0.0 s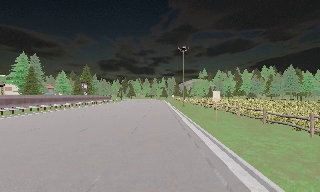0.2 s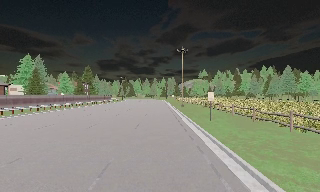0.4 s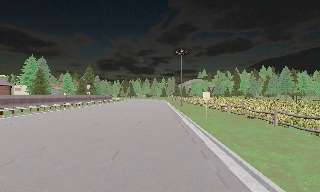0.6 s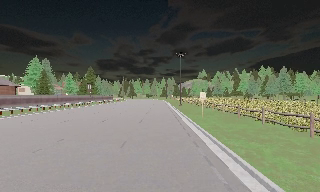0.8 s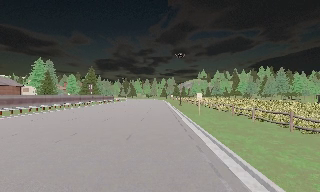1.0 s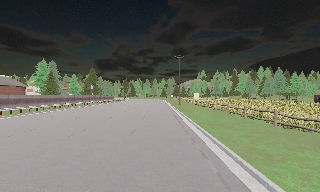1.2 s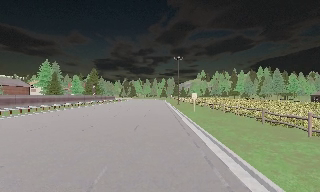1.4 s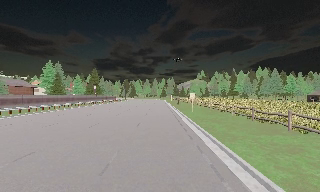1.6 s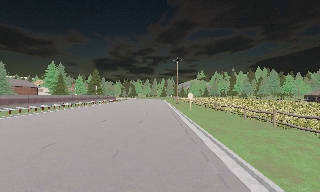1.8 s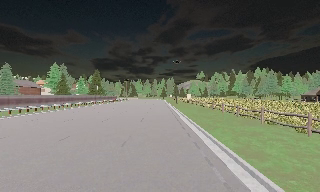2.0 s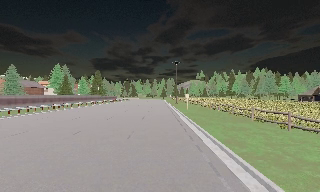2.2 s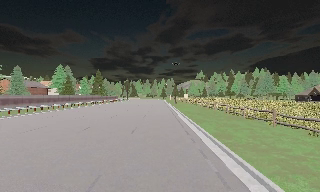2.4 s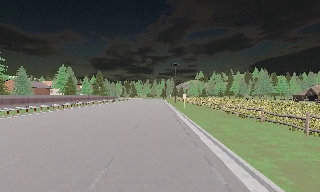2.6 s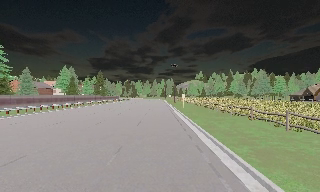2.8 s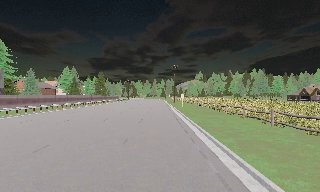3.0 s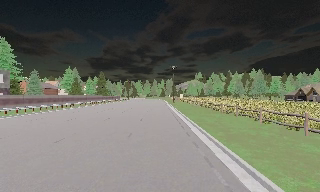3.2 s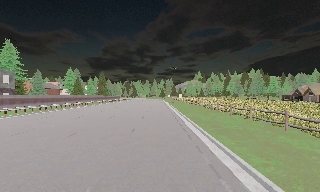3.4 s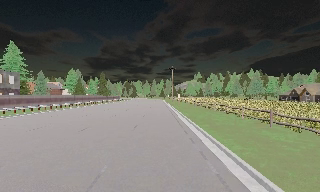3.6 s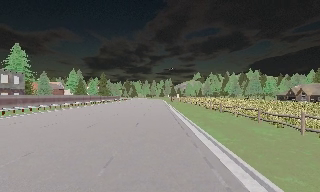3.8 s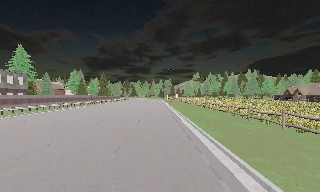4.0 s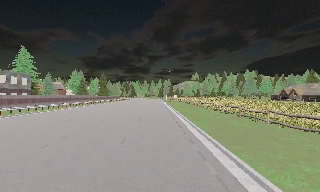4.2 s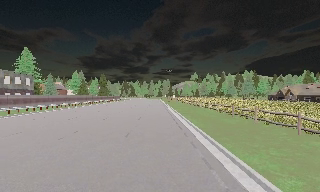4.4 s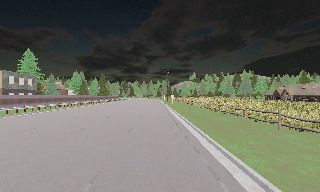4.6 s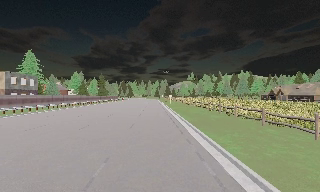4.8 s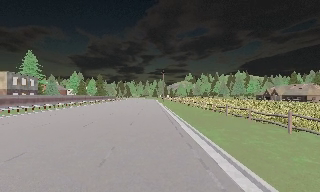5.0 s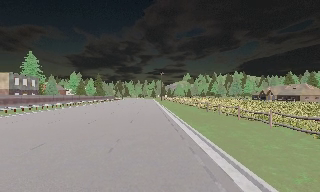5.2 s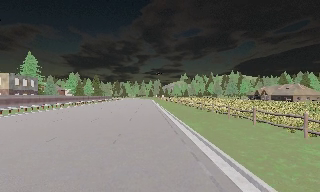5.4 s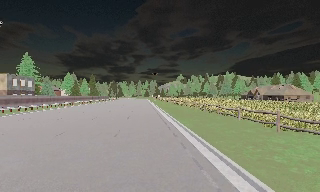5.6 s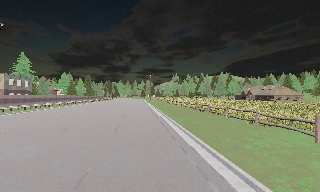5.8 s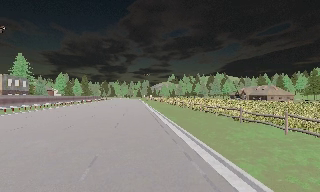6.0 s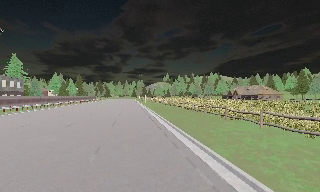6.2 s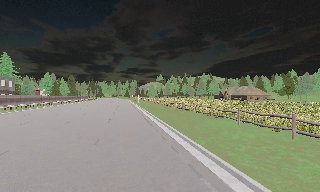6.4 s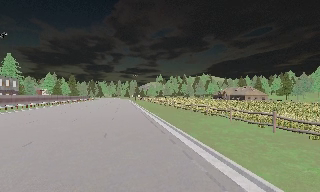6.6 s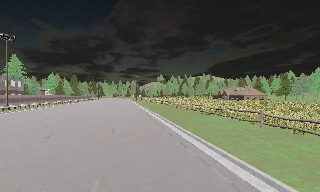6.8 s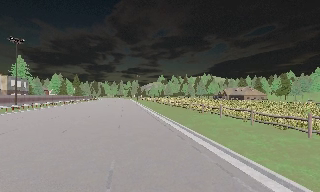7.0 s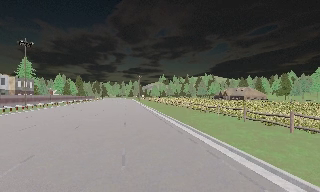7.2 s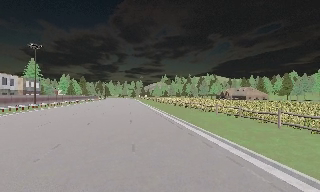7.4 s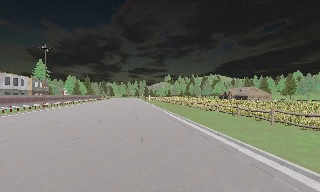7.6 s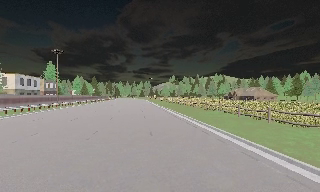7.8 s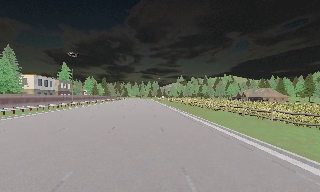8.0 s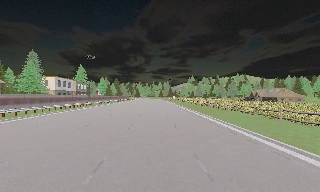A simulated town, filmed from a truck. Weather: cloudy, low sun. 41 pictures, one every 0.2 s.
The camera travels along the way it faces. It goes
backward.
0.0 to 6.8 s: The scene slides to the left, as the camera pans about 10 degrees to its right. It travels backward, about 45 m, so what stands in front gets smaller.
6.8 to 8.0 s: The camera swings to its left by about 10 degrees, and the scene slides to the right. It travels backward, about 8 m, so what stands in front gets smaller.
The film runs backward here.
